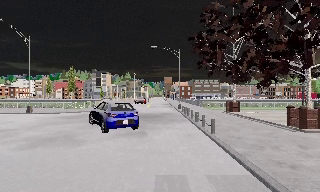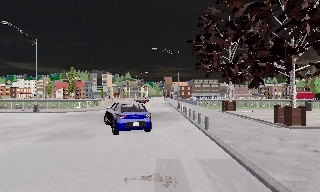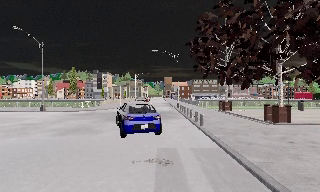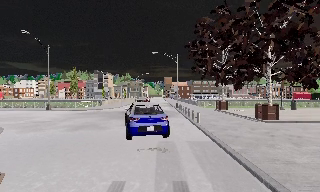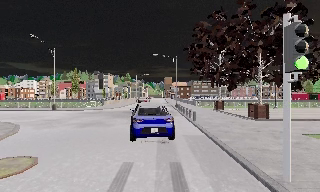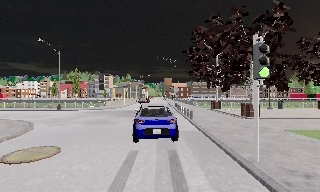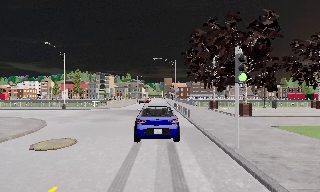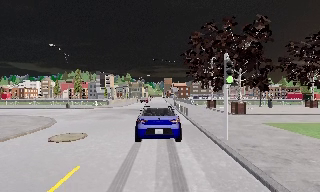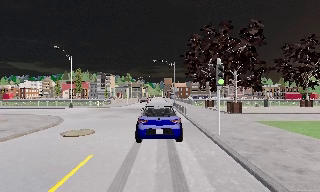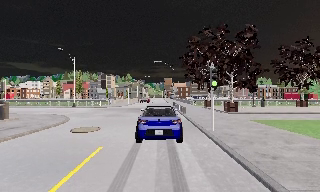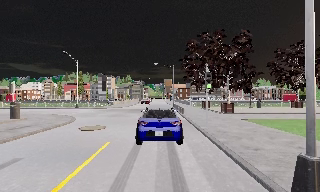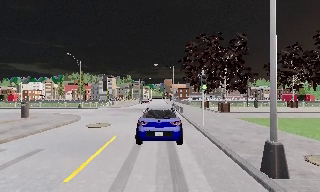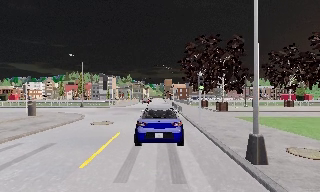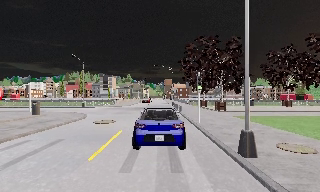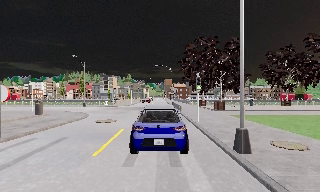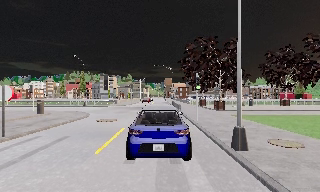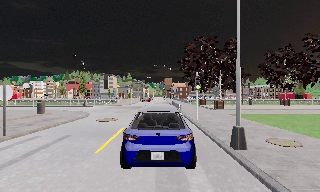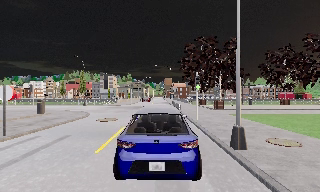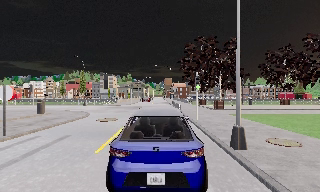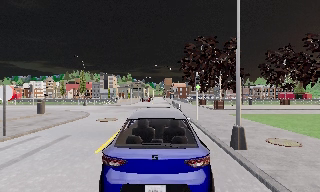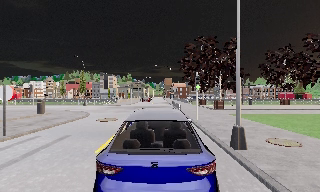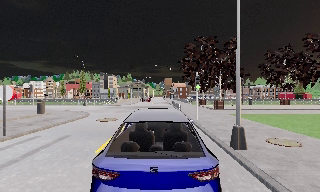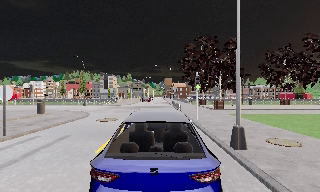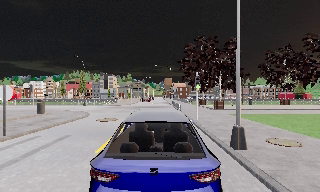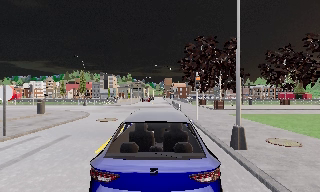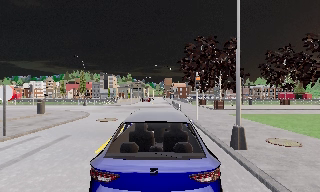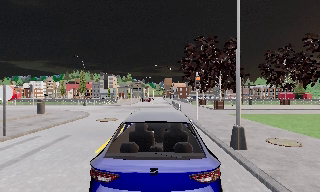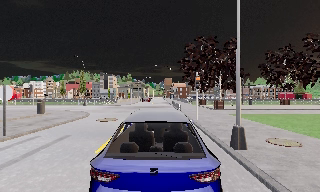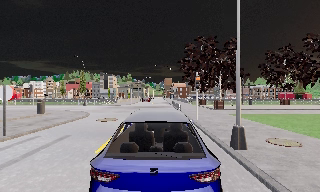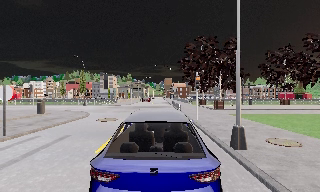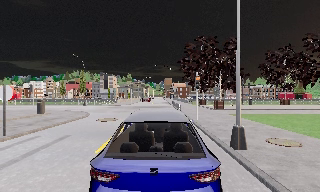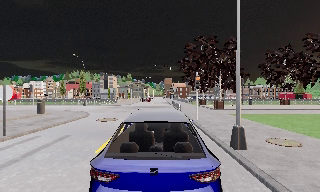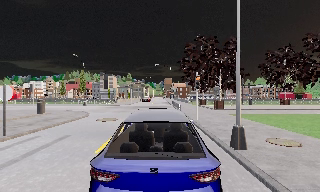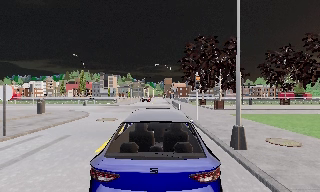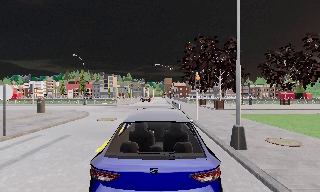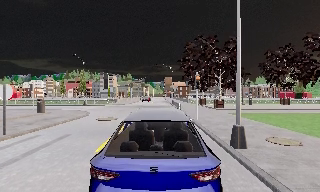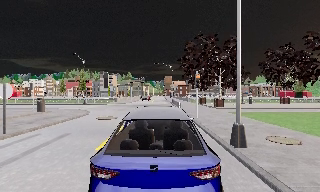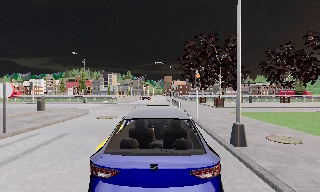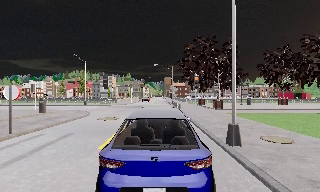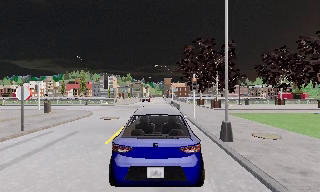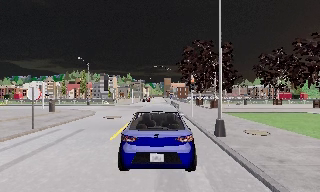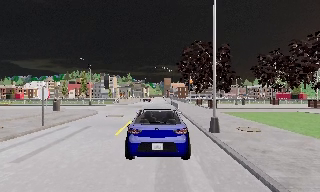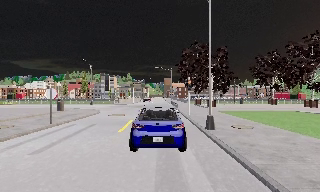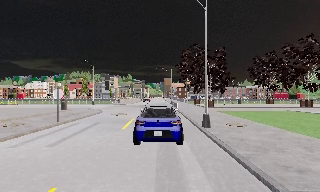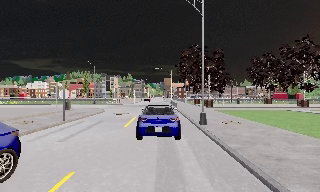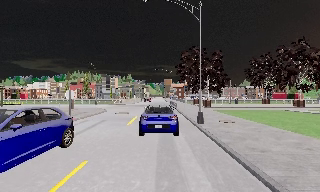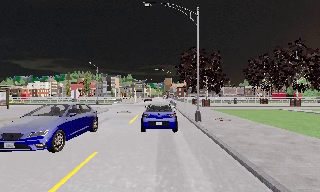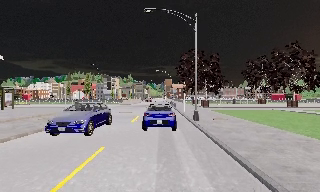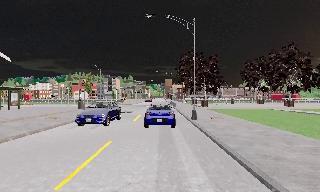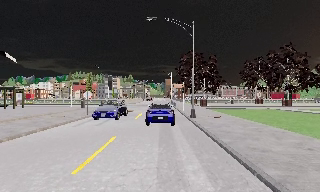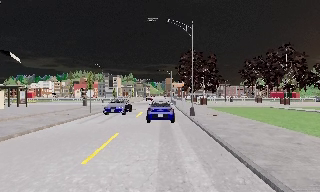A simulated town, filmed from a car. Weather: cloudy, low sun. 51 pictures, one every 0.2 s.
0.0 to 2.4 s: The camera travels backward, about 10 m, so what stands in front gets smaller.
2.4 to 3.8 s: The camera travels backward, about 1 m, so what stands in front gets smaller. It loses speed.
3.8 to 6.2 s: The camera keeps its place and its aim.
6.2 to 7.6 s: The camera shifts only a little, or ends up much as it began.
7.6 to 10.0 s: The camera travels backward, about 7 m, so what stands in front gets smaller.
The film runs backward here.
